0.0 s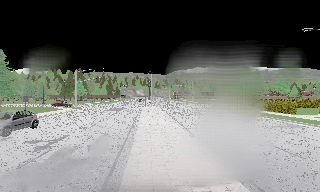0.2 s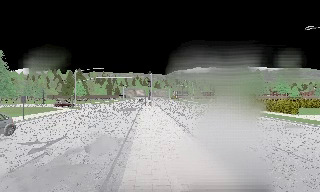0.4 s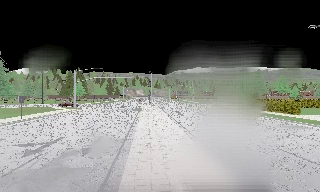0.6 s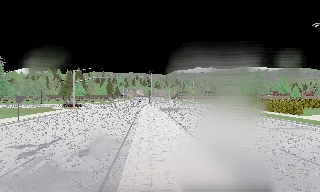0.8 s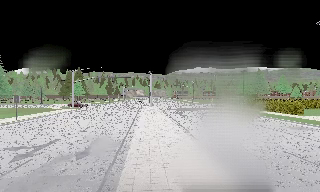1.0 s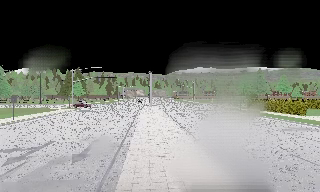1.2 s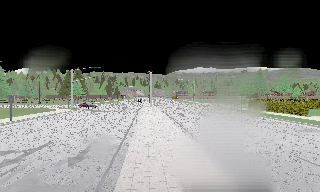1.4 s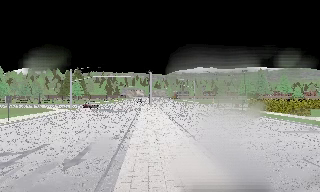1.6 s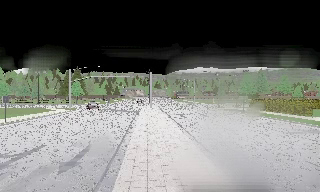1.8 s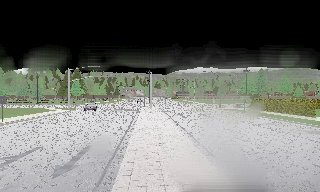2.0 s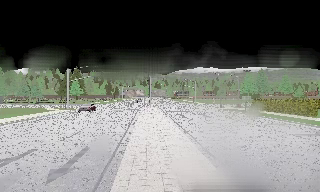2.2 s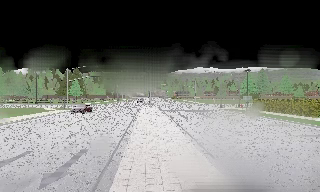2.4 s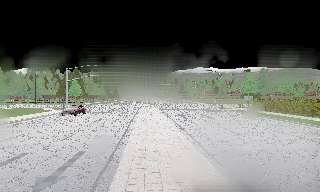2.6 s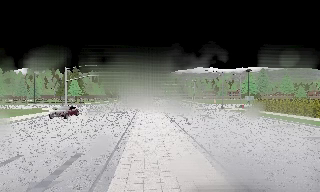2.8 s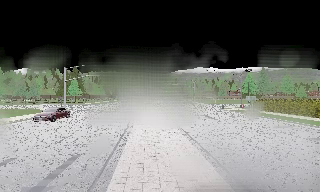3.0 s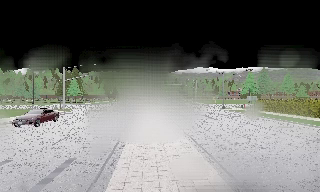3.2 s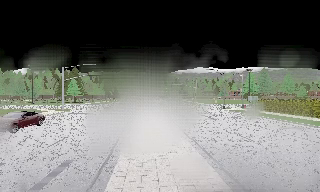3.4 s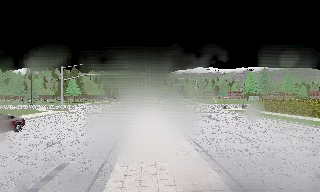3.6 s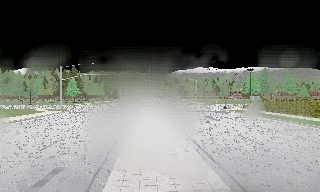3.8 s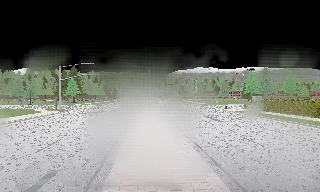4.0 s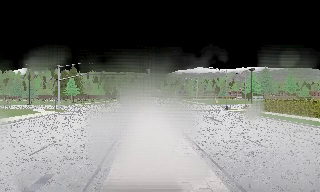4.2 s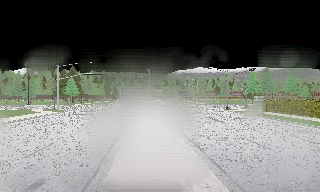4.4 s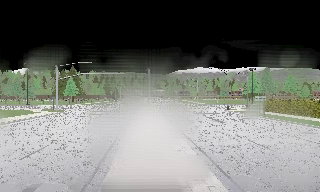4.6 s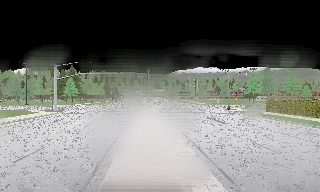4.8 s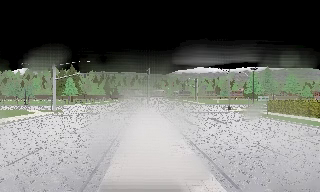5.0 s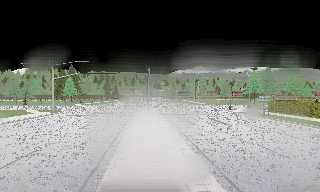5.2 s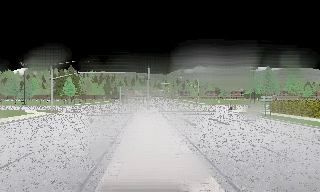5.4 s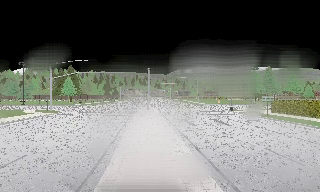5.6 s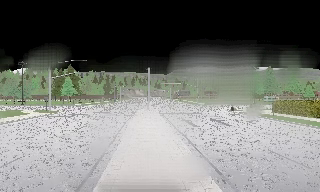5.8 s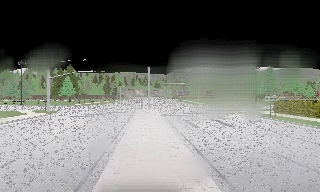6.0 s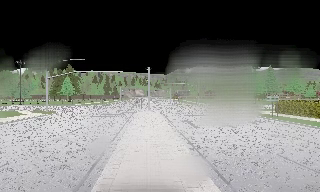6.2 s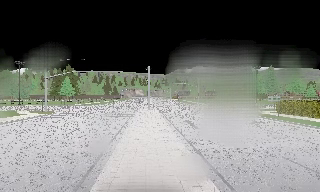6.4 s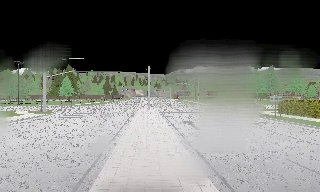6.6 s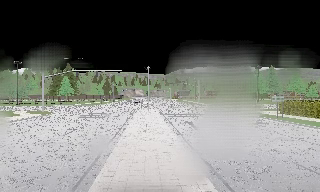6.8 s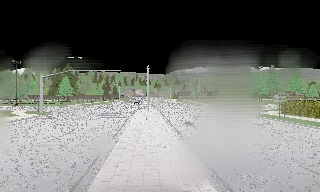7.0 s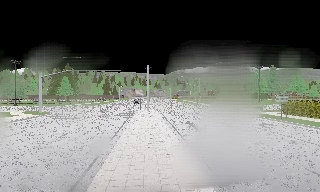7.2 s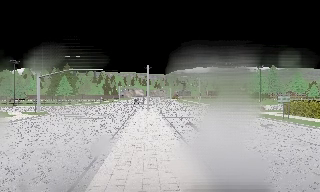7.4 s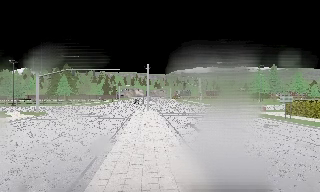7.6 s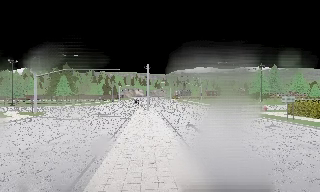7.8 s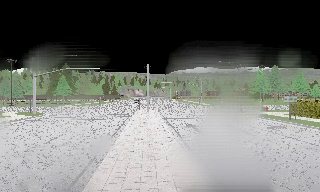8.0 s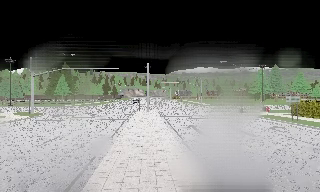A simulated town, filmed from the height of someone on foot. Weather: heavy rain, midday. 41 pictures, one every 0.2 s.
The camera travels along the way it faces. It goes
forward.
0.0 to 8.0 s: The camera travels forward, about 12 m, so what stands in front looms larger.
The film runs forward here.
